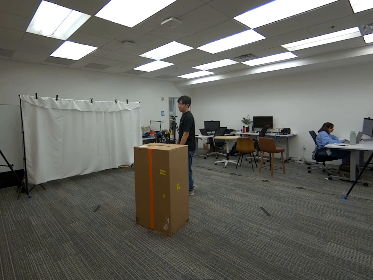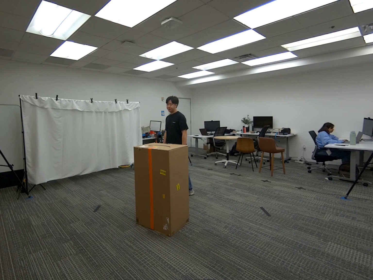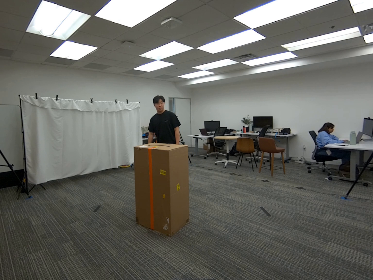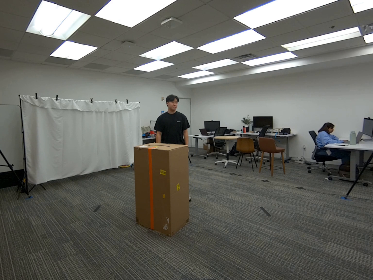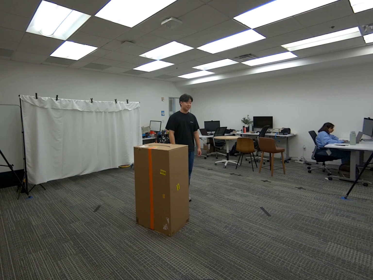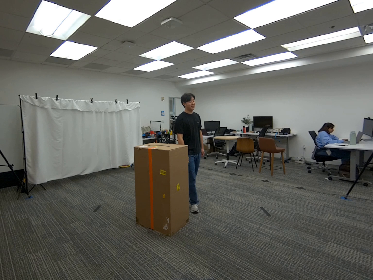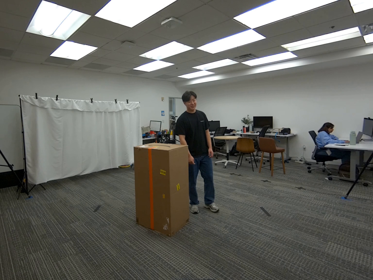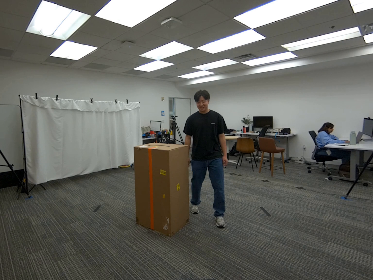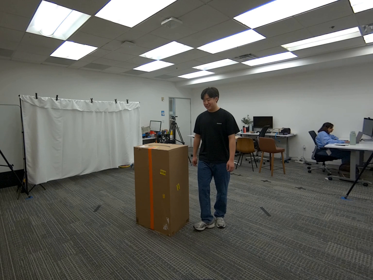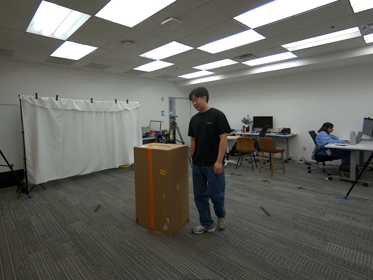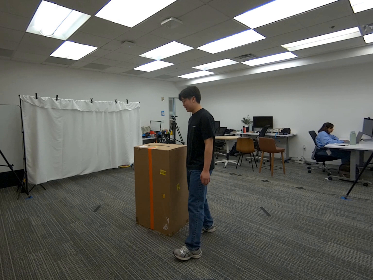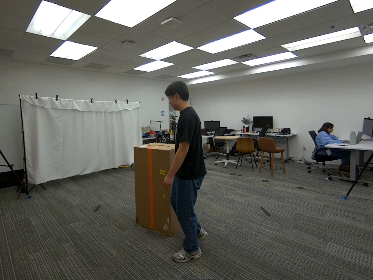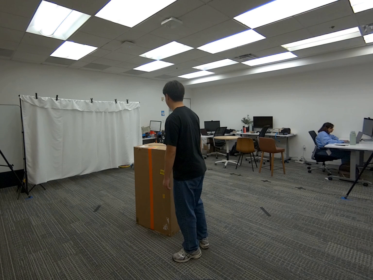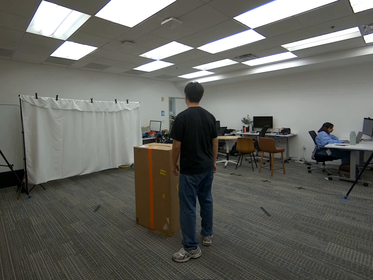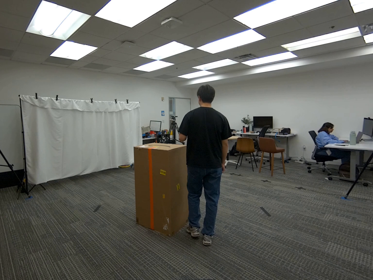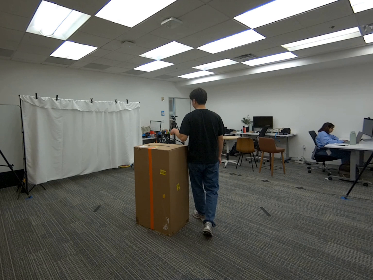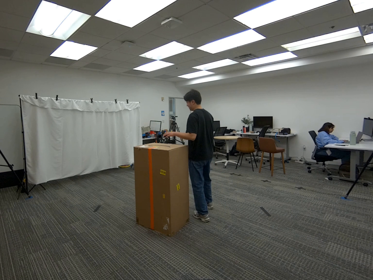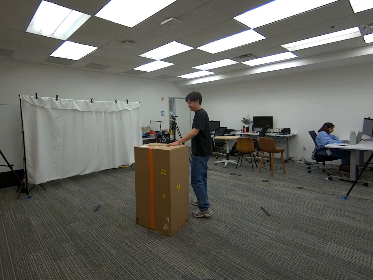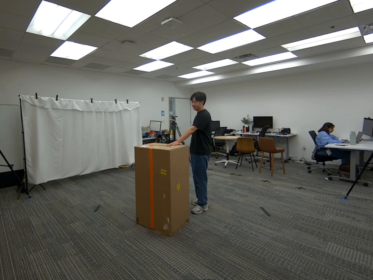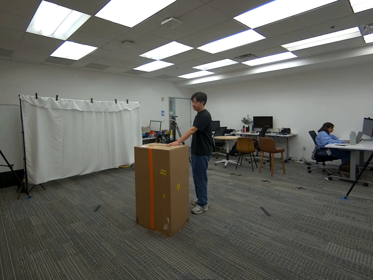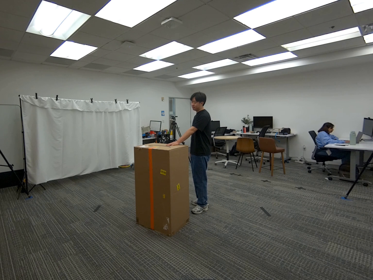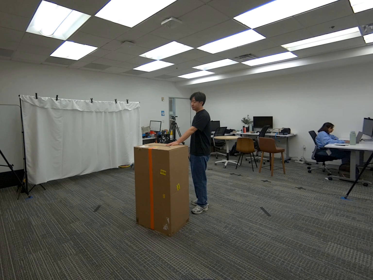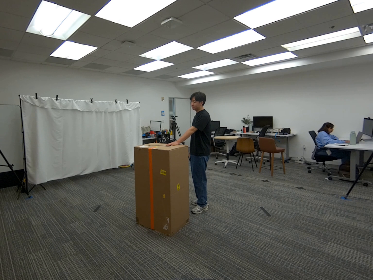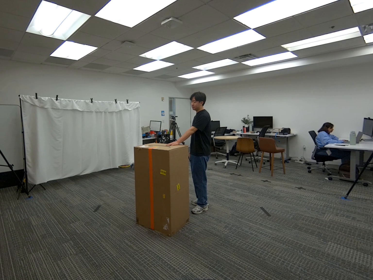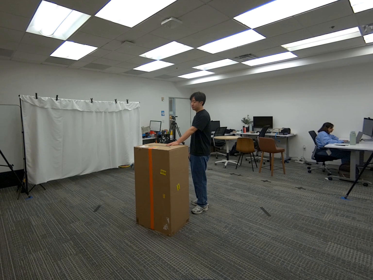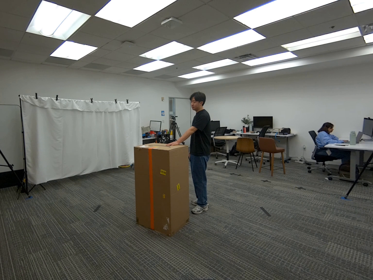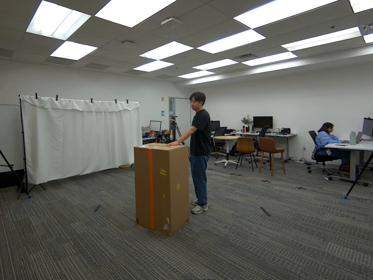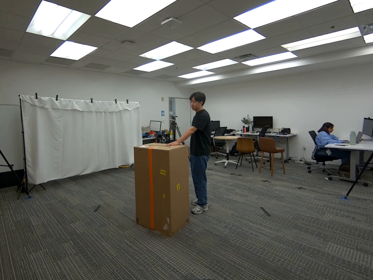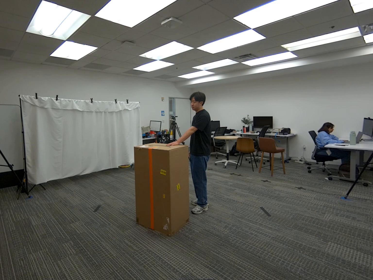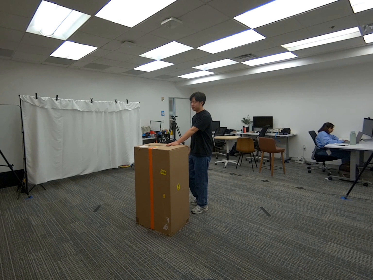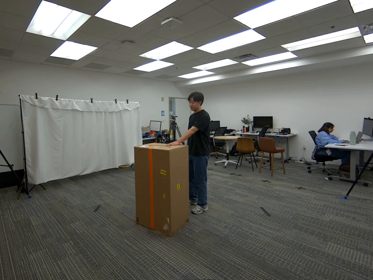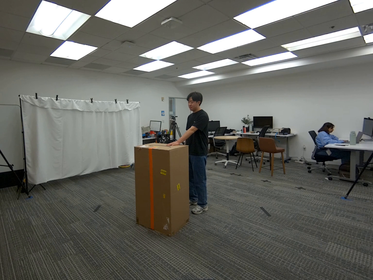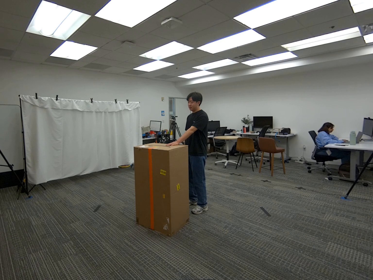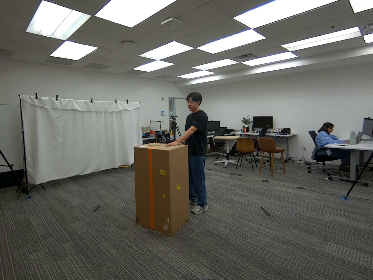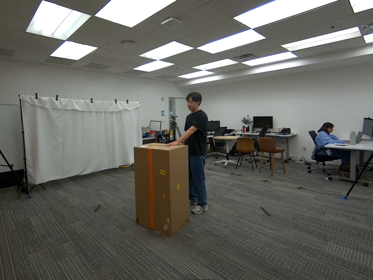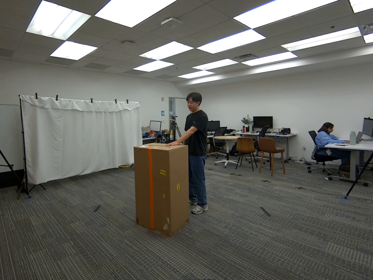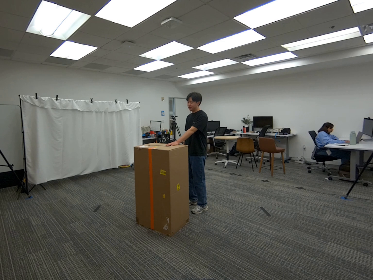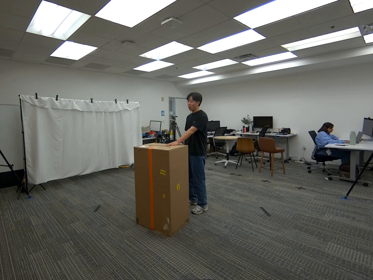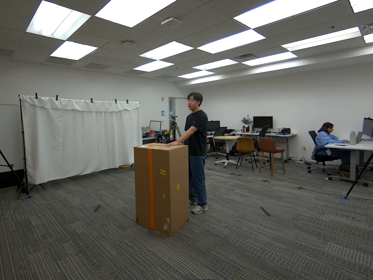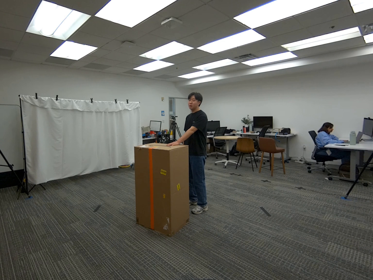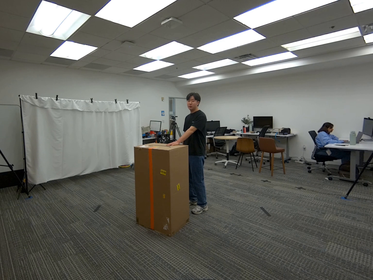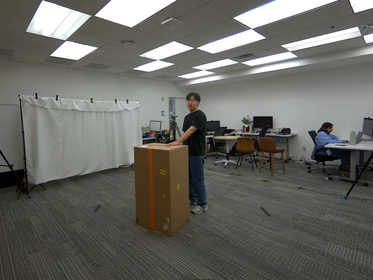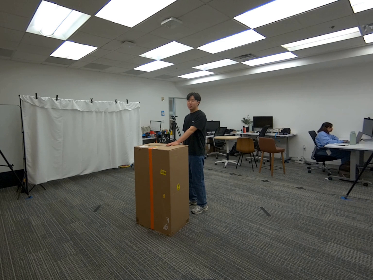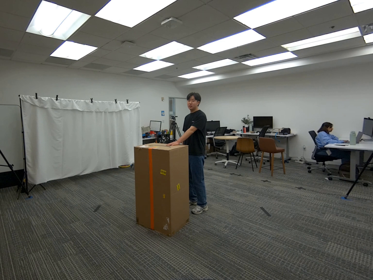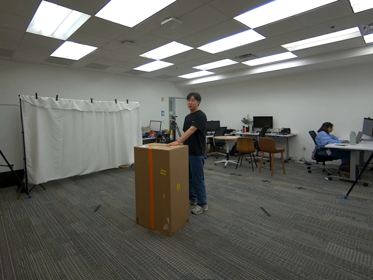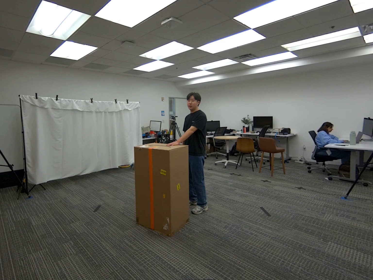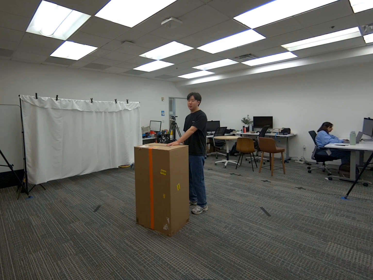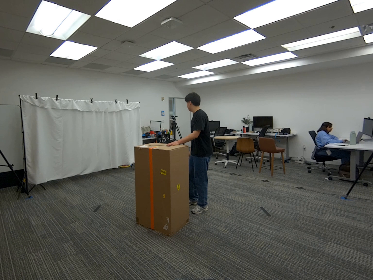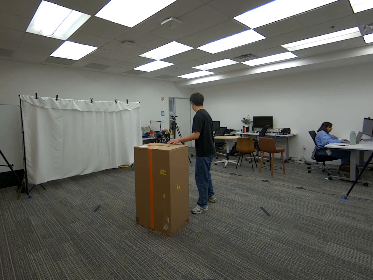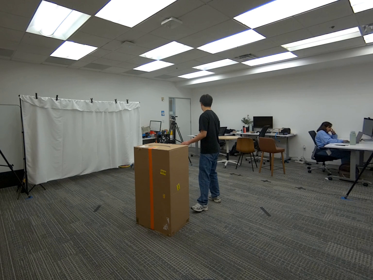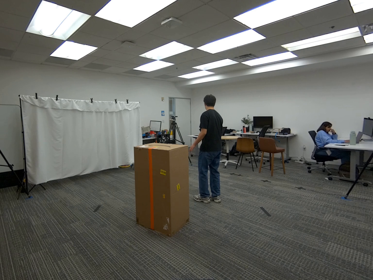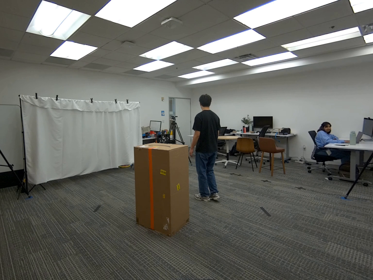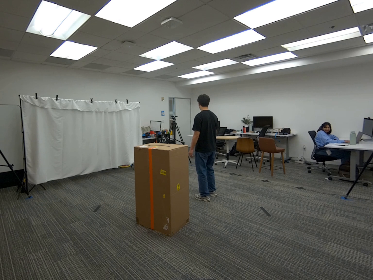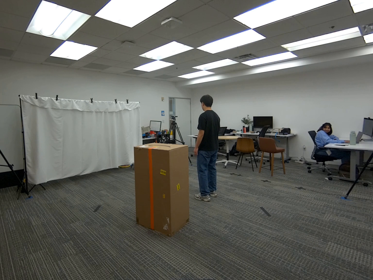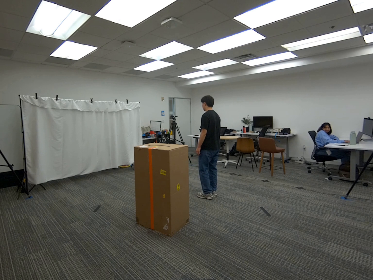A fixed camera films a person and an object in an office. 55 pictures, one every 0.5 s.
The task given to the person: Walk over to the giant carboard box within the bounding area and touch the giant cardboard box using your left hand. Step away when complete.
